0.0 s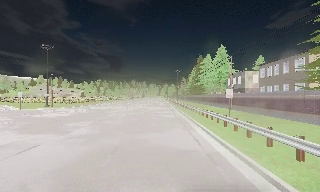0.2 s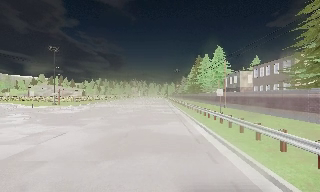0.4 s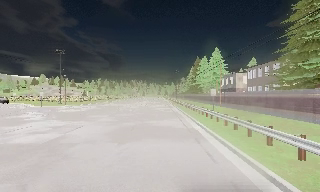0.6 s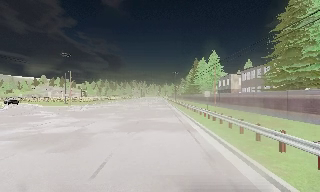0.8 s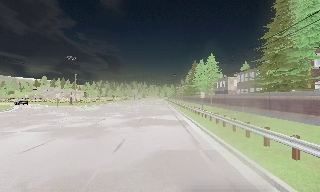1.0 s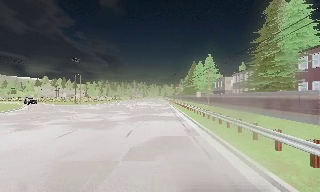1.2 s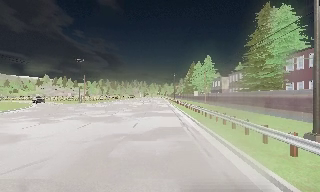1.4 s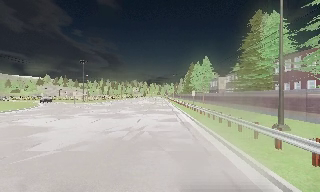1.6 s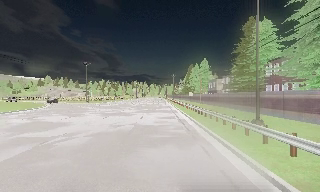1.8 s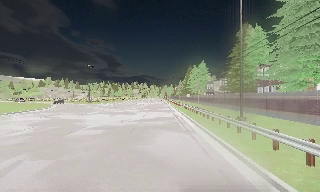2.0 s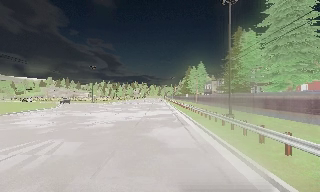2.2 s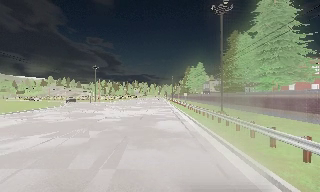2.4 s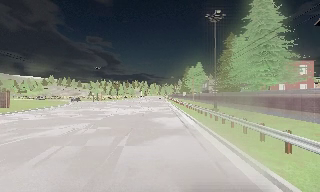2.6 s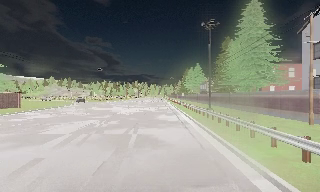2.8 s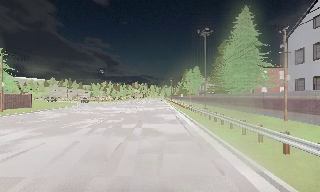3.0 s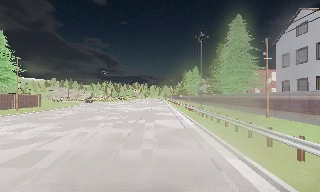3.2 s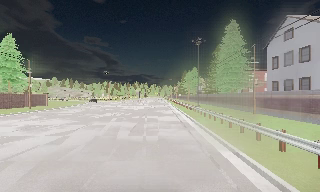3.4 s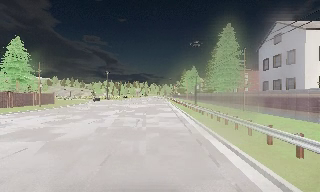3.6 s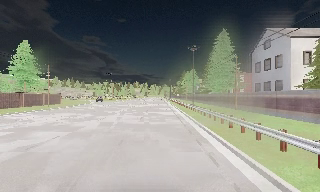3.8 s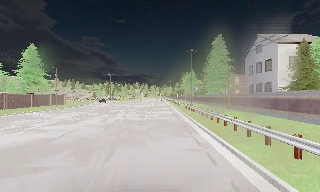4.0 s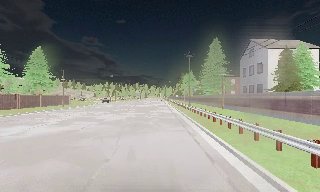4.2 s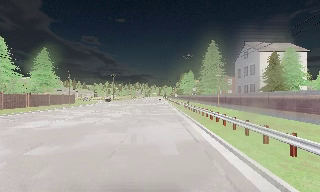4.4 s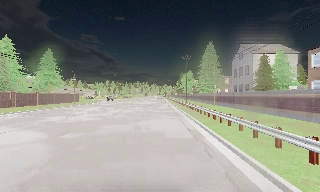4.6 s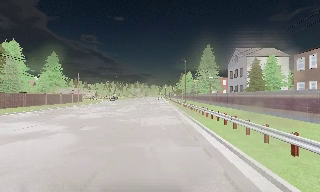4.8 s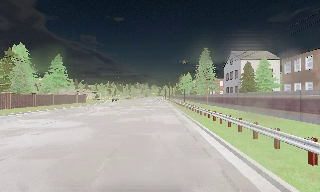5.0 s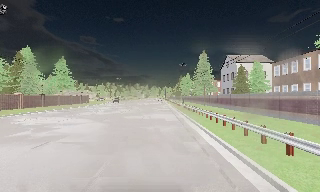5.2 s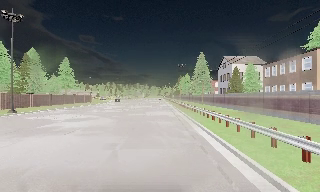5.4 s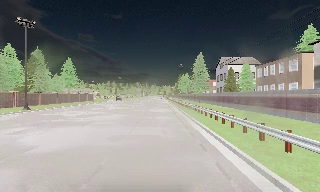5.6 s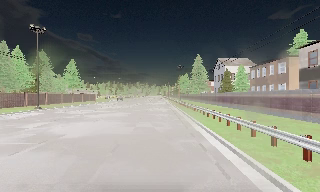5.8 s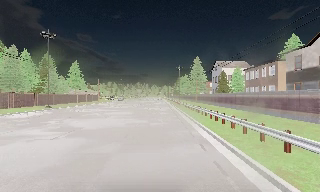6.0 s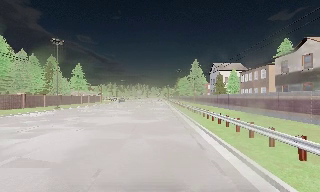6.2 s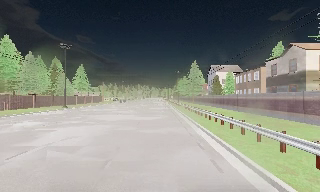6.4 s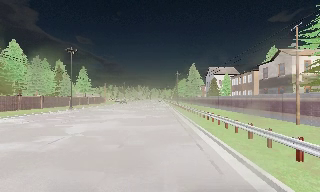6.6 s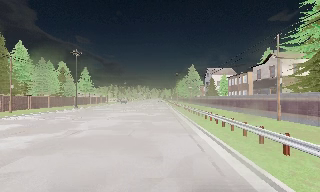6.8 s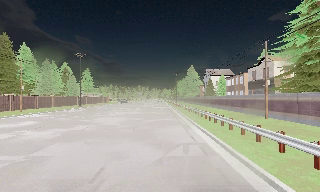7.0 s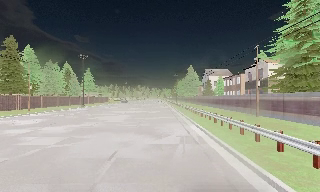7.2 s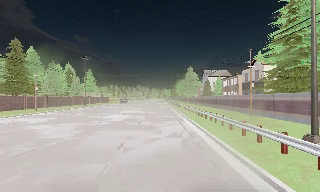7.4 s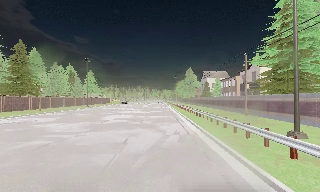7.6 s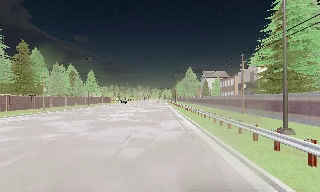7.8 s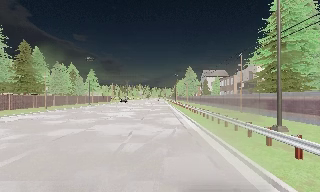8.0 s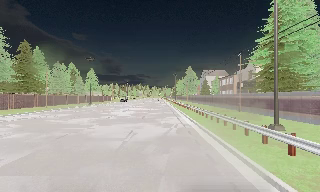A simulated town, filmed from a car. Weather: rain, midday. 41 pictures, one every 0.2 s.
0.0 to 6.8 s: The camera travels backward, about 70 m, so what stands in front gets smaller.
6.8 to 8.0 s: The camera travels backward, about 5 m, so what stands in front gets smaller. It loses speed.
The film runs backward here.
